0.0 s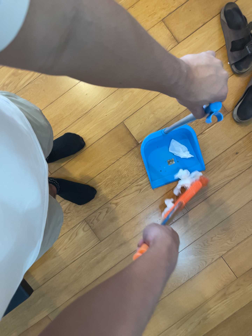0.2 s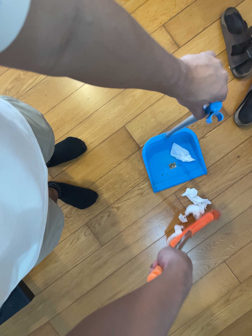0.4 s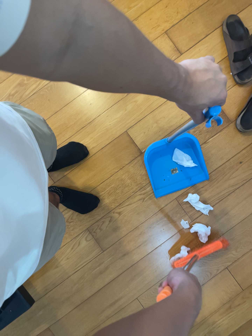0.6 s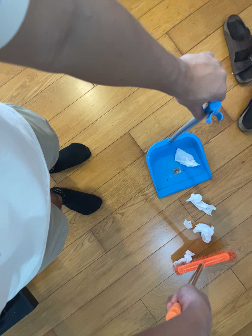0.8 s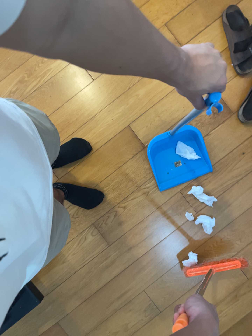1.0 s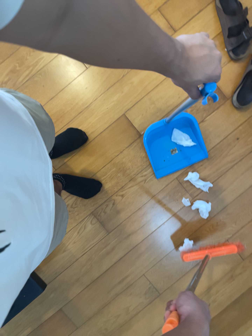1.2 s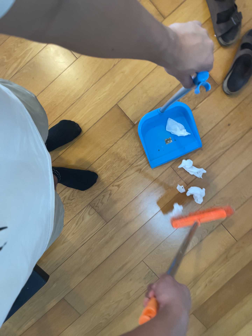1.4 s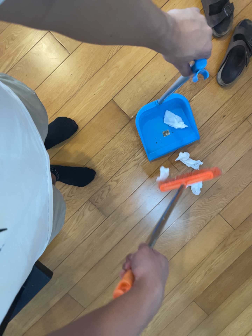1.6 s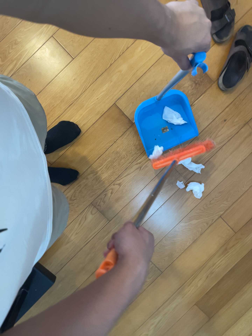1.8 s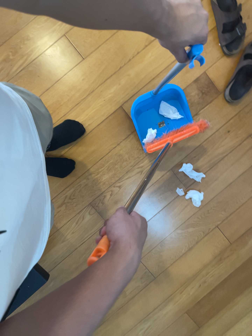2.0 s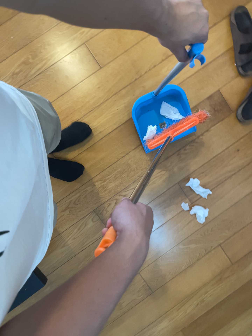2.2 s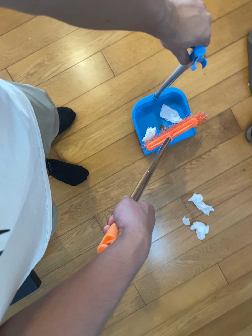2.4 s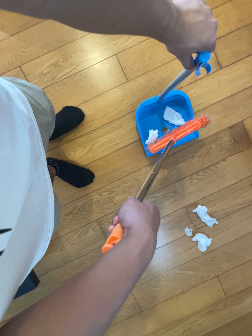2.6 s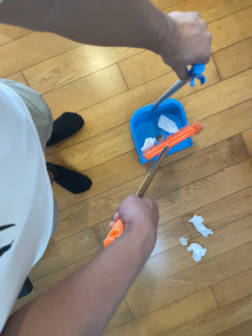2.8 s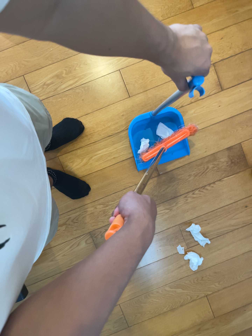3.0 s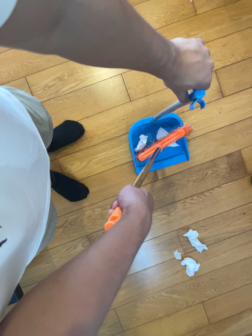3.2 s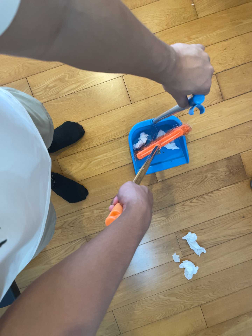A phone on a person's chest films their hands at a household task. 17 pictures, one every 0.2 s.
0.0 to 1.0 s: The camera shifts only a little, or ends up much as it began.
1.0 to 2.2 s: The camera travels to its left, about 14 cm, so close, fixed things drift to the right. It rolls about its line of sight by about 10 degrees, and the scene rotates clockwise.
2.2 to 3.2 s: The camera travels toward the top of its view, about 10 cm, so close, fixed things drift downward. It rolls about its line of sight by about 10 degrees, and the scene rotates clockwise.
The film runs backward here.
